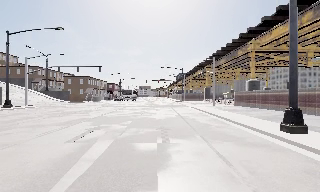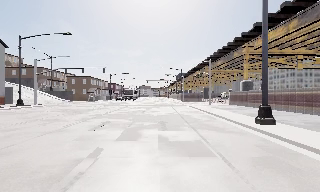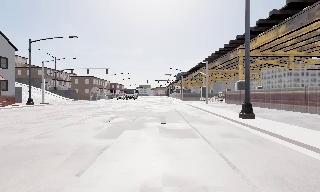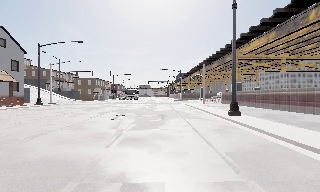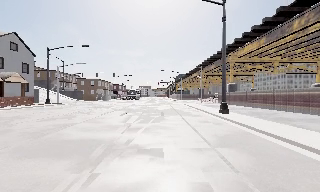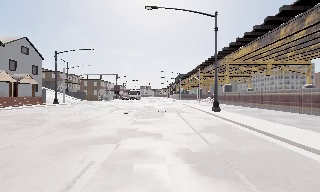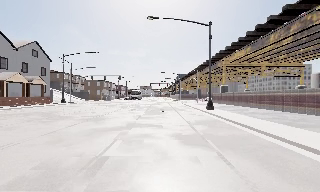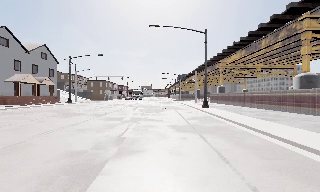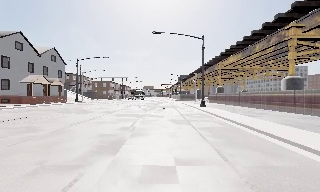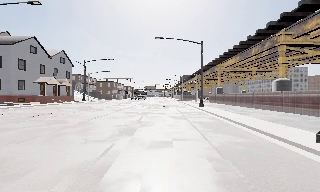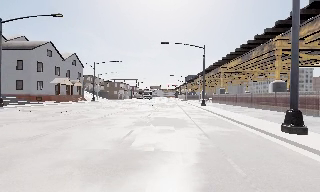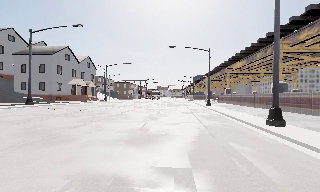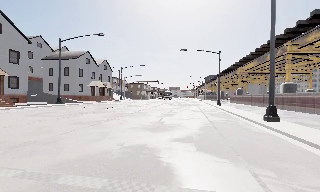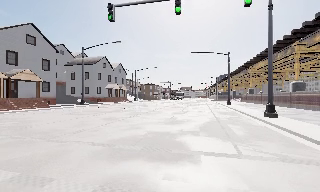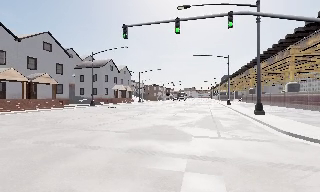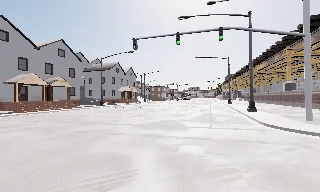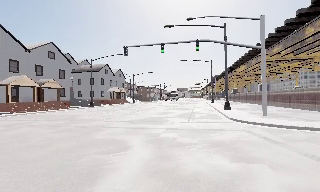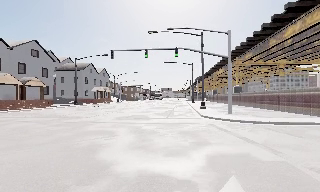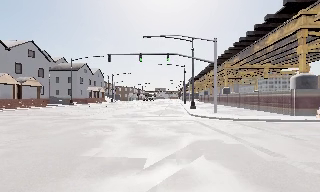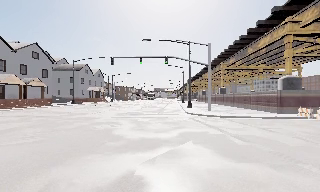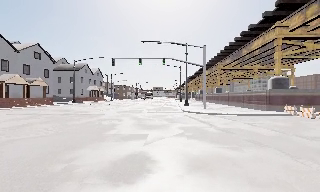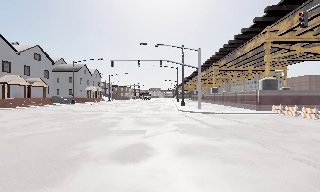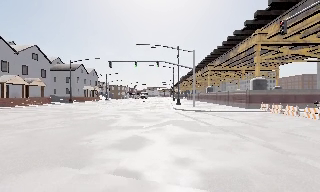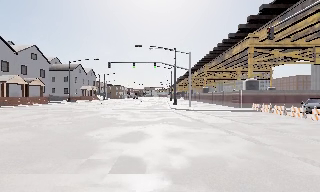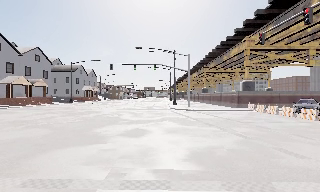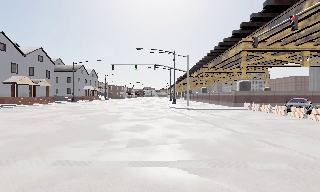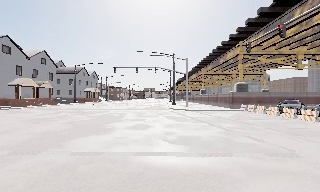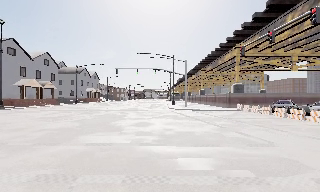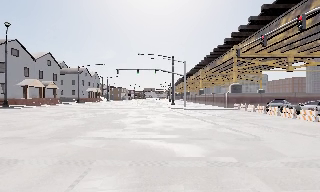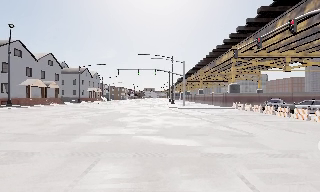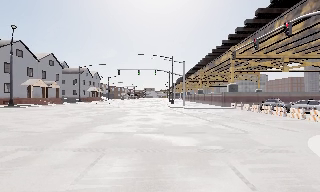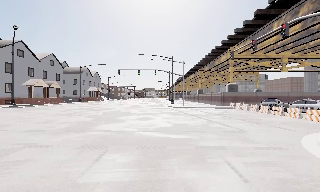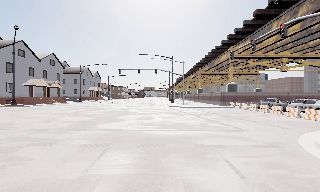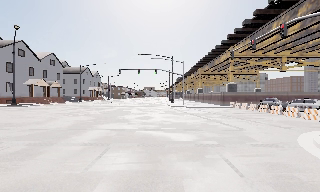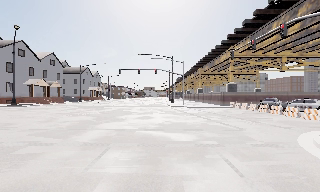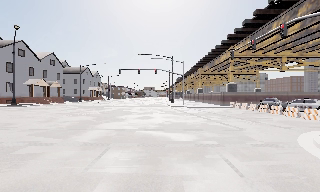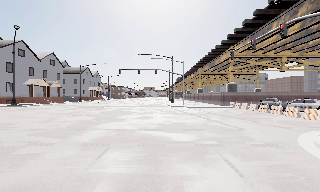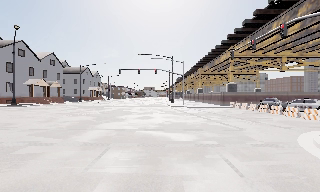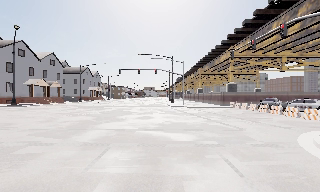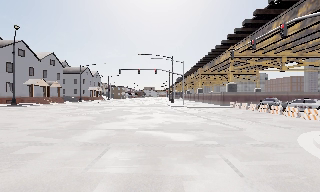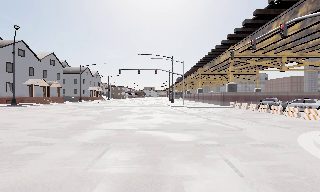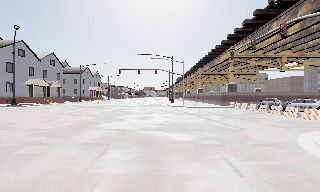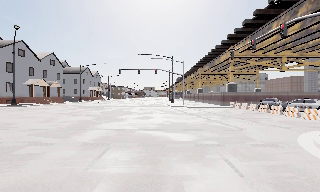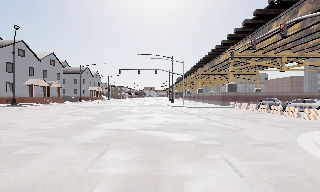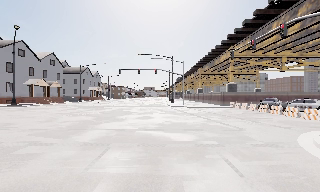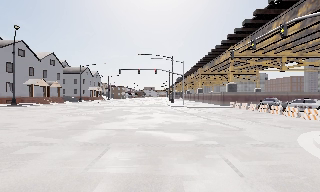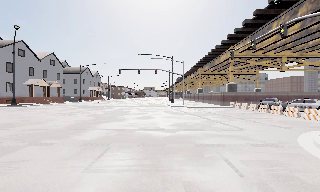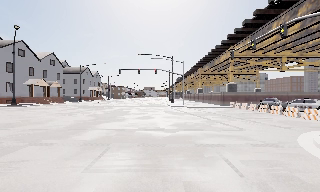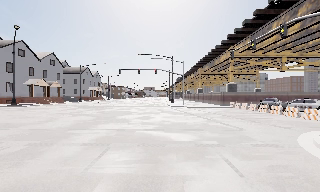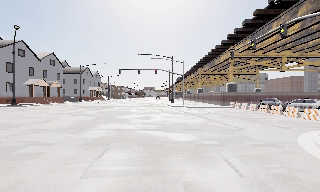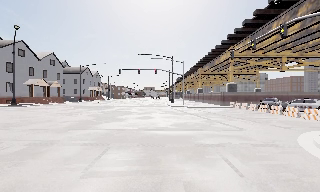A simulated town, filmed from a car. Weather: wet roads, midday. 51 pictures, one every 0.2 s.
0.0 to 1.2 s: The camera travels backward, about 12 m, so what stands in front gets smaller.
1.2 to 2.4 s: The camera pans to its left, which is counterclockwise from overhead, by about 10 degrees. It travels backward, about 13 m, so what stands in front gets smaller.
2.4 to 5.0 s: The camera travels backward, about 20 m, so what stands in front gets smaller. It loses speed.
5.0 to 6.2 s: The camera travels backward, about 4 m, so what stands in front gets smaller. It loses speed.
6.2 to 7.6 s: The camera shifts only a little, or ends up much as it began.
7.6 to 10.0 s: The camera keeps its place and its aim.
The film runs backward here.
